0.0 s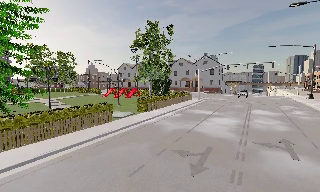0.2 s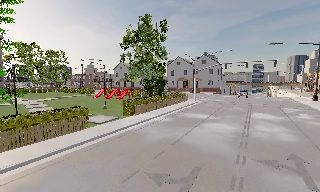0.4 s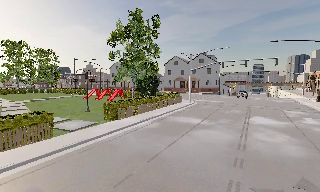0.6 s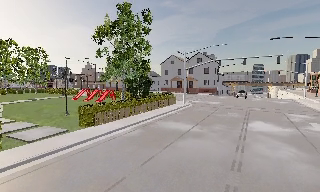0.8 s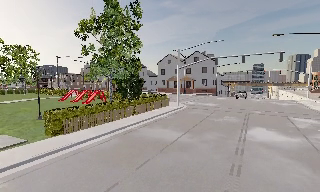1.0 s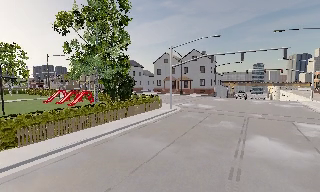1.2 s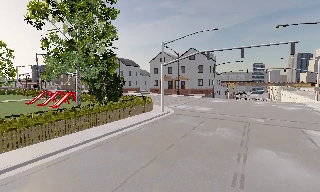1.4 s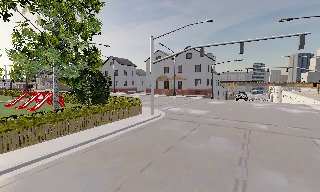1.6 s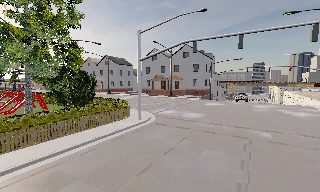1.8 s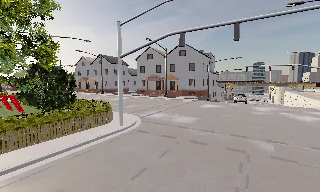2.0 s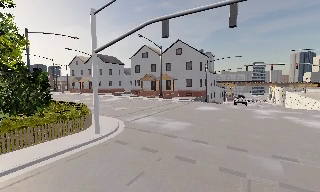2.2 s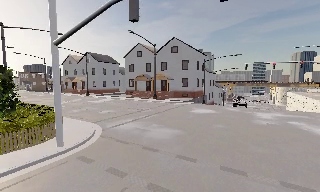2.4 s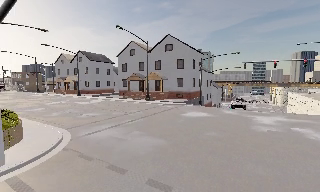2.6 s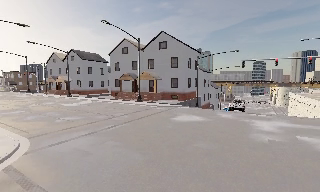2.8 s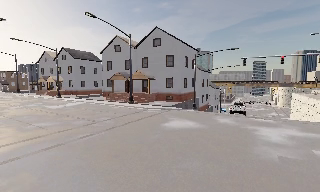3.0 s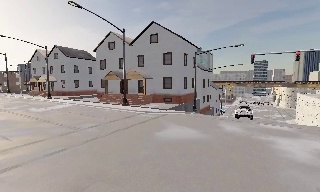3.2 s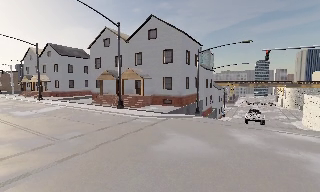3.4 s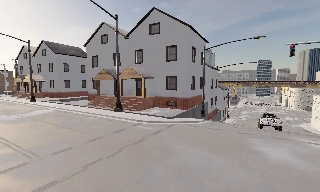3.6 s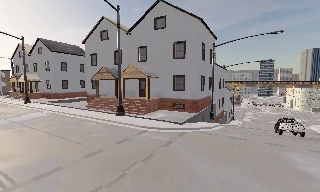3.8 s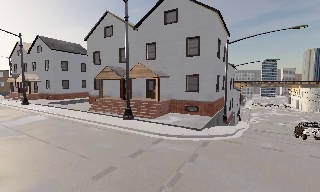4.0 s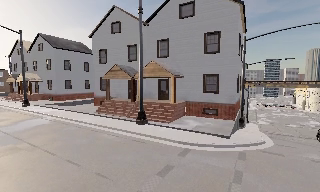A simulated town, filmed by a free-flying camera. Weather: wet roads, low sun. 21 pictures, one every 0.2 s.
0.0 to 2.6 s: The camera travels forward and to its right, about 30 m, so what stands in front looms larger.
2.6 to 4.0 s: The camera travels forward, about 14 m, so what stands in front looms larger.
The film runs backward here.
